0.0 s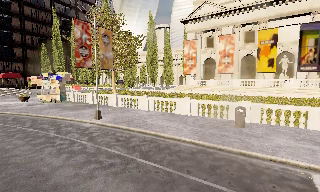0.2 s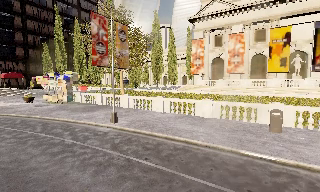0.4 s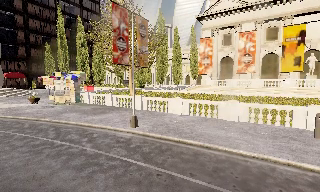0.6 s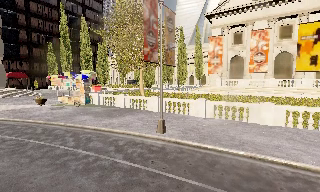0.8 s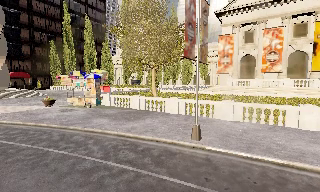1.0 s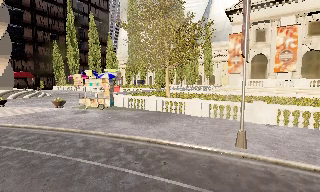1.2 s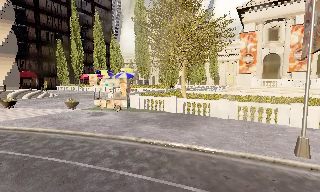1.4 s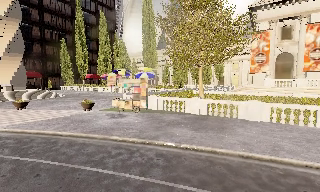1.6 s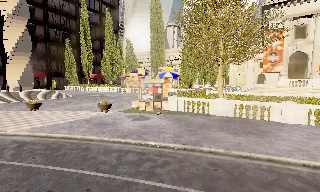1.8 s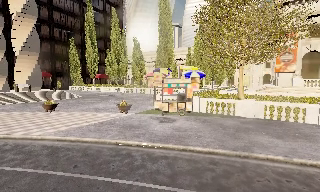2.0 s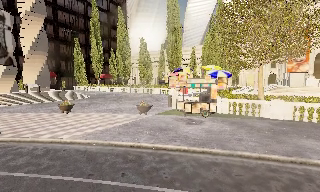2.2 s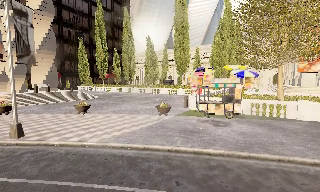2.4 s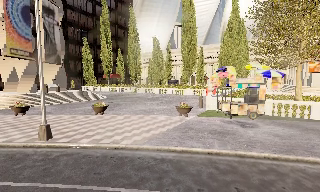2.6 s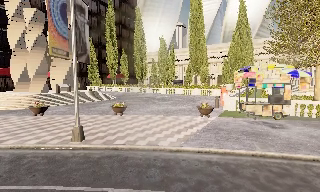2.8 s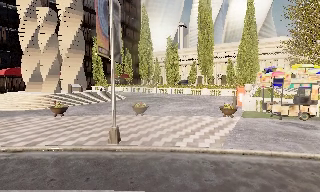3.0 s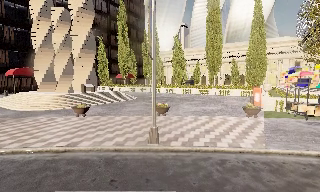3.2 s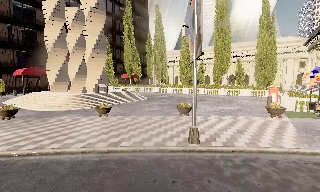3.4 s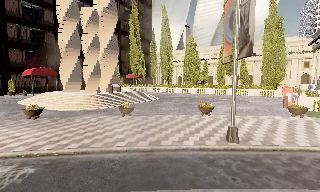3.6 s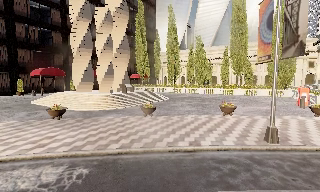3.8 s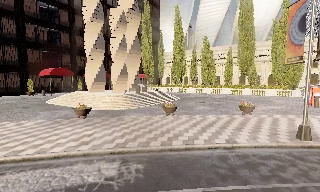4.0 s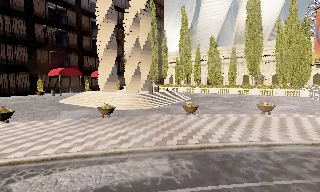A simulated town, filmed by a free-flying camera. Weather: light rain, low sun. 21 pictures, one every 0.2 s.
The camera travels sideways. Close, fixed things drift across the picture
to the right.
0.0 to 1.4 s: The camera travels to its left and forward, about 13 m, so close, fixed things drift to the right.
1.4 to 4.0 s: The camera travels to its left, about 20 m, so close, fixed things drift to the right.
The film runs forward here.
